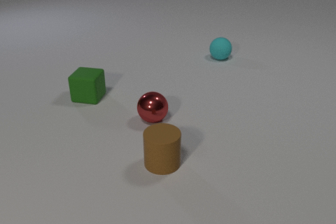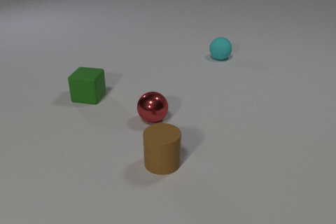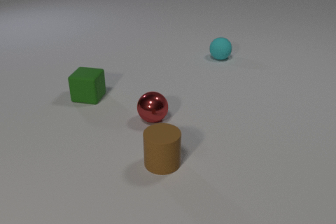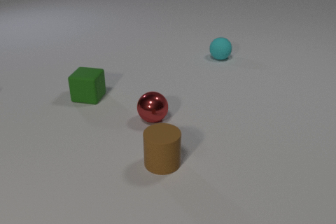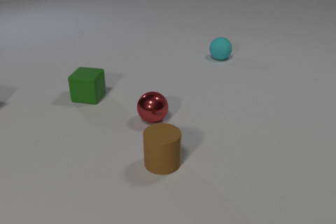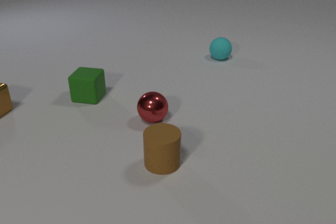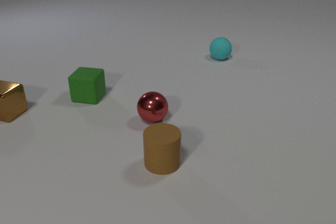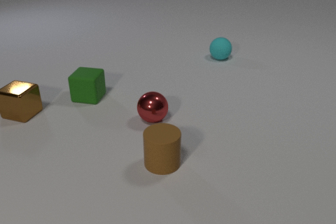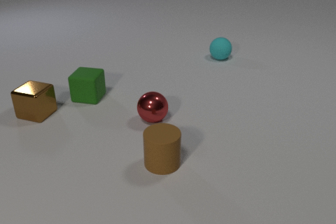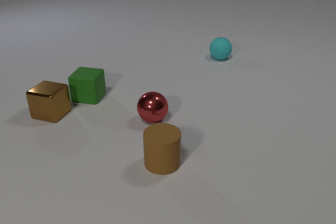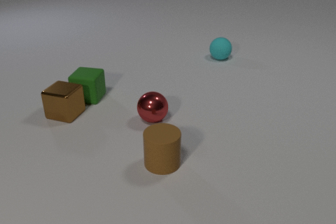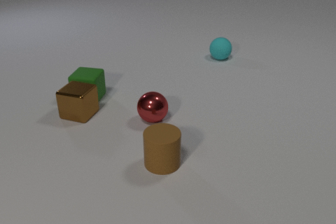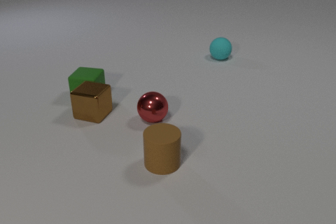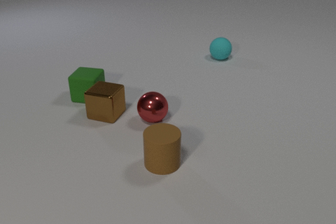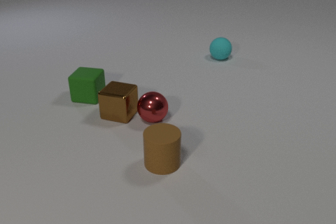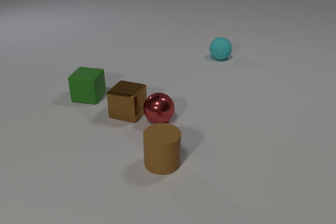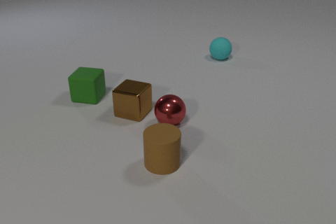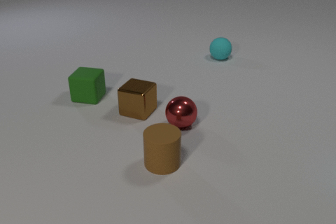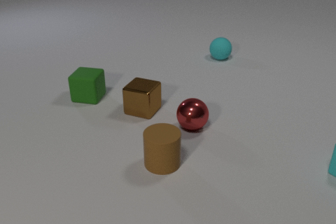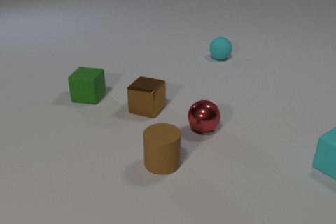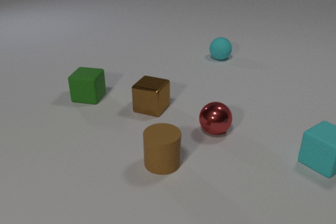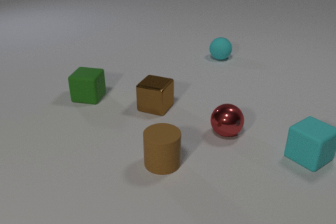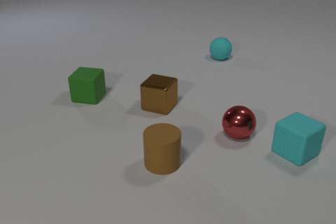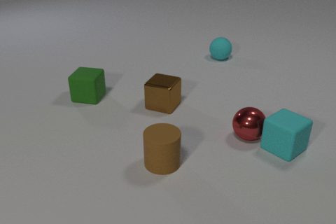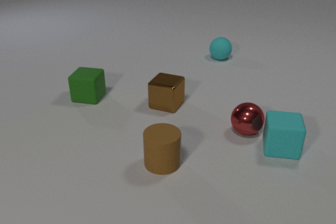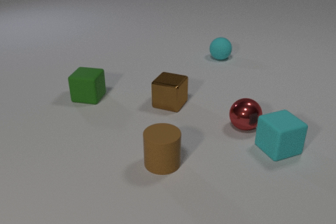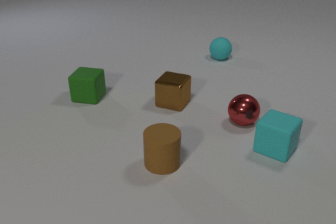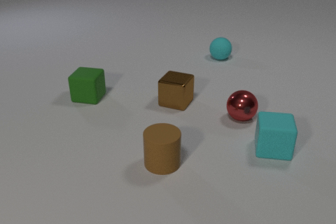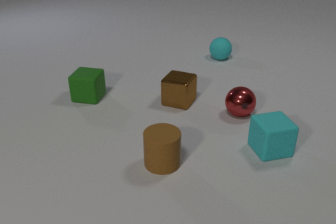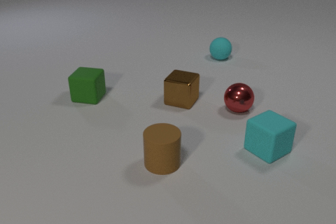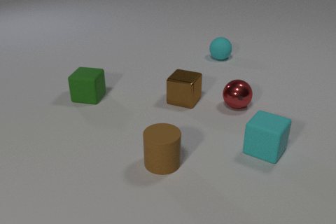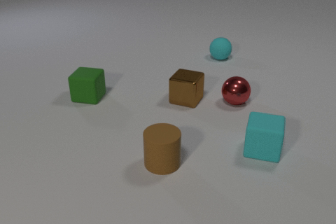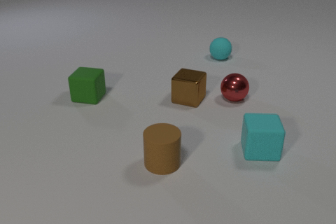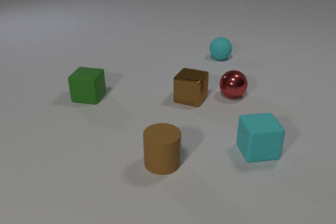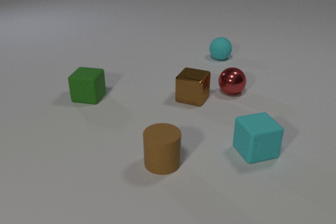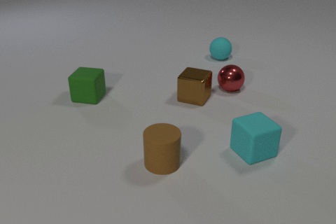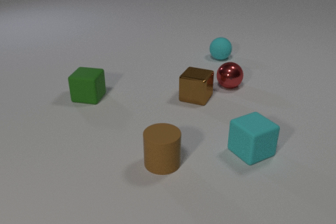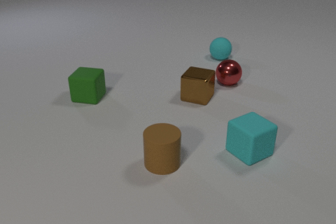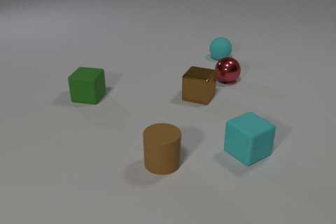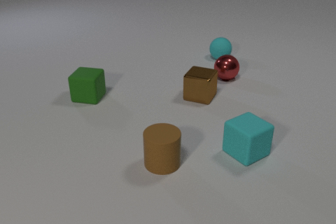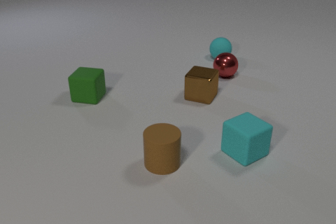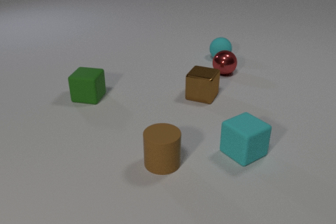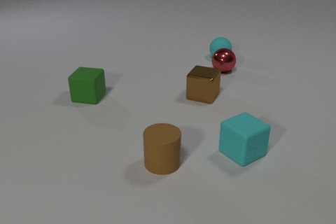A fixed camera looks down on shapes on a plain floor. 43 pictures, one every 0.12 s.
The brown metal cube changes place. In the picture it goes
to the right.
The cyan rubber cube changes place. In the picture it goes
to the left.
0.00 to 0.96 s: The brown metal cube comes in at the left edge, slides to the right and toward the camera.
0.96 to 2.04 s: The brown metal cube slides to the right. The red metal sphere rolls to the right. The brown metal cube and the red metal sphere collide.
2.04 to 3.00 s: The brown metal cube slides to the right and away from the camera. The red metal sphere rolls to the right. The cyan rubber cube comes in at the right edge, slides to the left. The red metal sphere and the cyan rubber cube collide.
3.00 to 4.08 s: The brown metal cube slides to the right and away from the camera. The red metal sphere rolls away from the camera. The cyan rubber cube slides to the left and toward the camera.
4.08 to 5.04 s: The brown metal cube slides to the right and away from the camera. The red metal sphere rolls away from the camera. The cyan rubber cube slides to the left.
How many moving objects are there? 3.
What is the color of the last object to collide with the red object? cyan.
What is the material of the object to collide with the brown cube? metal.
